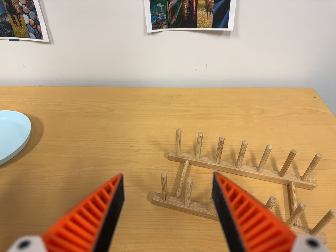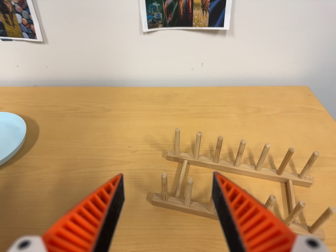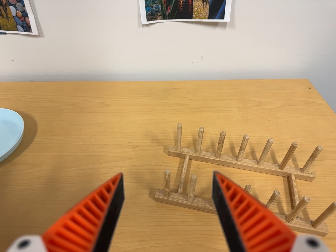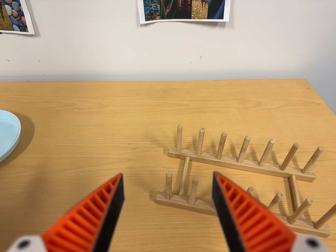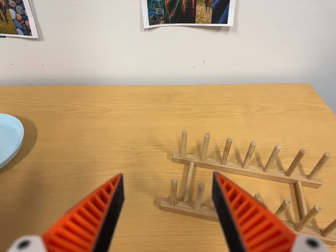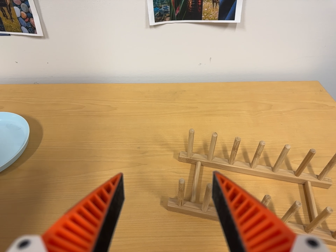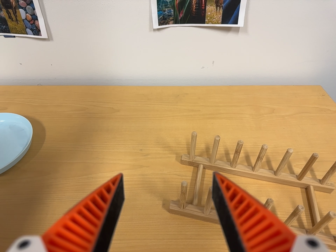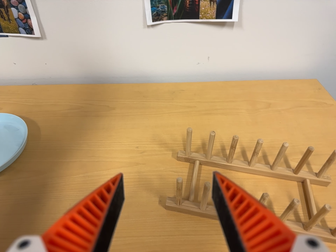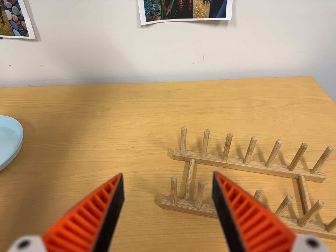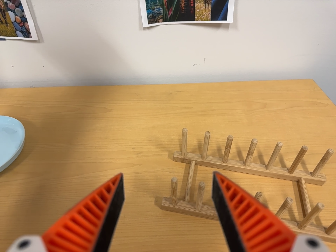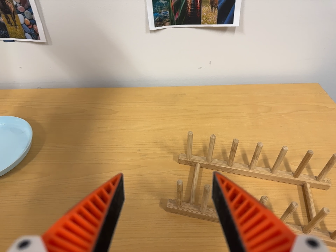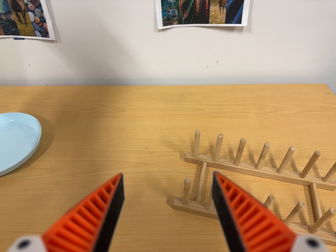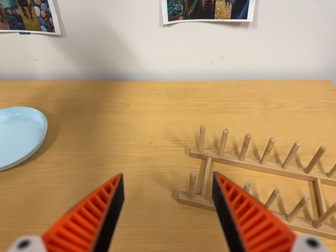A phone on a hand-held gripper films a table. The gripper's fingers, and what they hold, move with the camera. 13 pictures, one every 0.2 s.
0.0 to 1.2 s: The camera travels to its left, about 5 cm.
1.2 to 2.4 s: The camera shifts only a little, or ends up much as it began.
The film runs forward here.
